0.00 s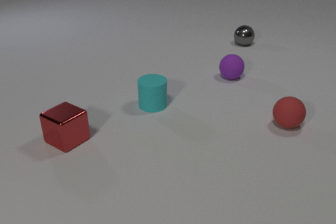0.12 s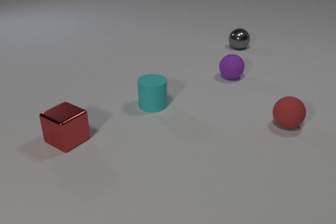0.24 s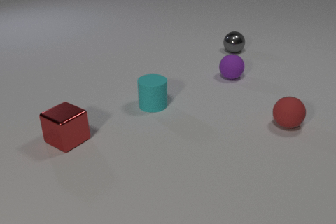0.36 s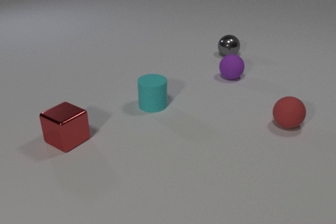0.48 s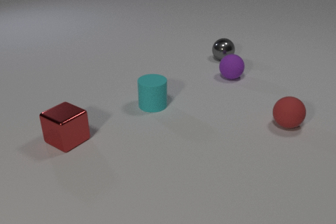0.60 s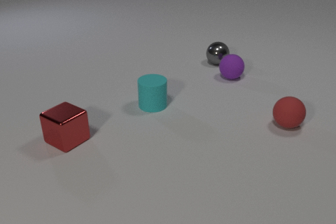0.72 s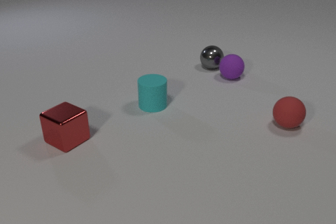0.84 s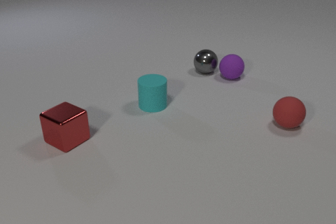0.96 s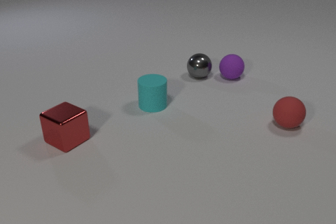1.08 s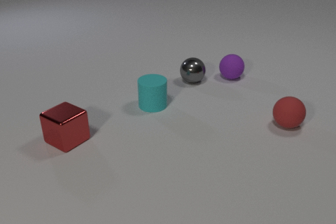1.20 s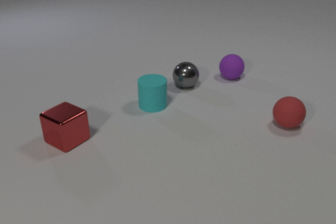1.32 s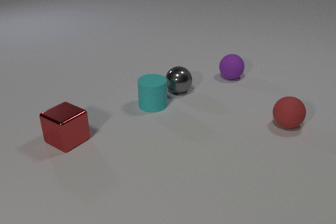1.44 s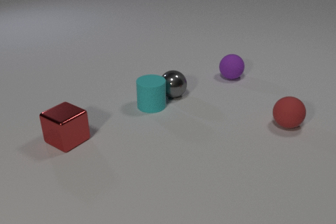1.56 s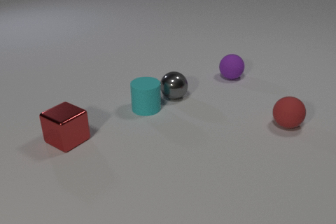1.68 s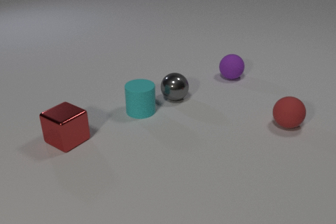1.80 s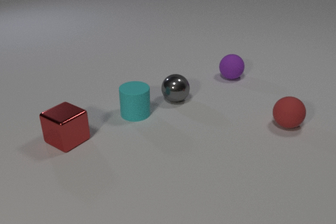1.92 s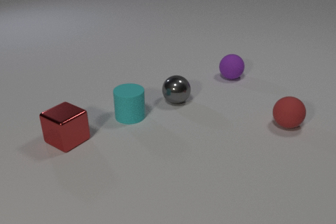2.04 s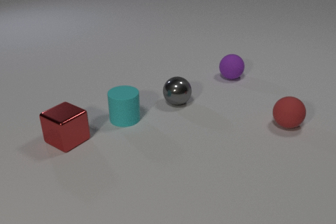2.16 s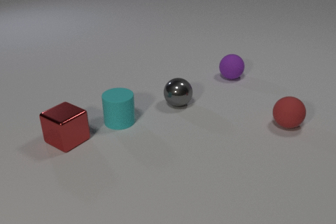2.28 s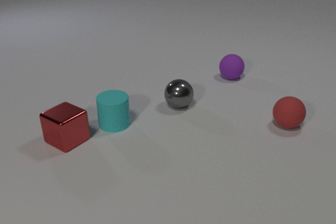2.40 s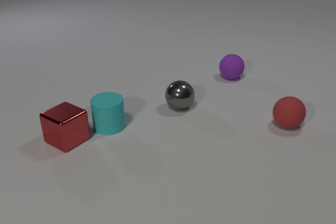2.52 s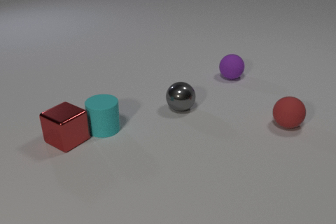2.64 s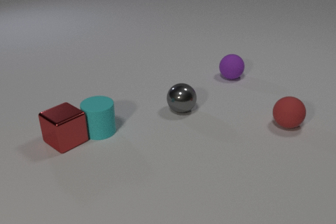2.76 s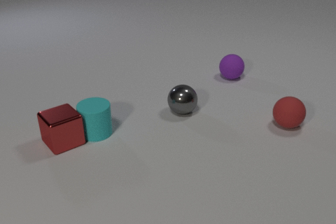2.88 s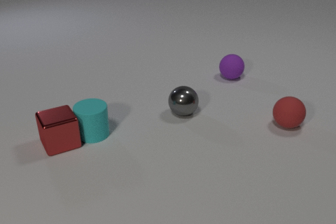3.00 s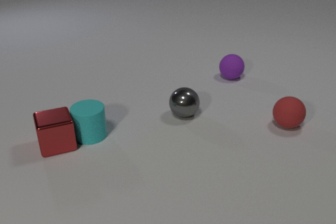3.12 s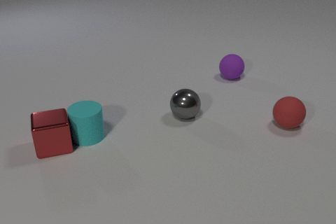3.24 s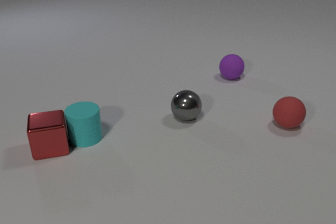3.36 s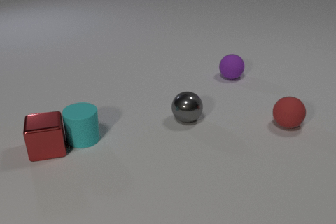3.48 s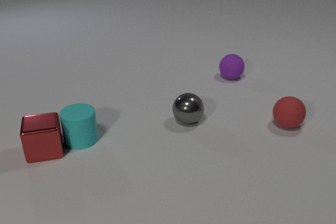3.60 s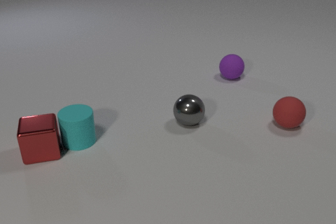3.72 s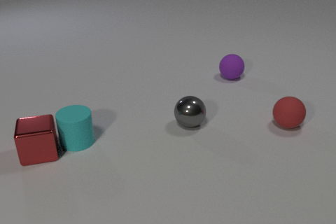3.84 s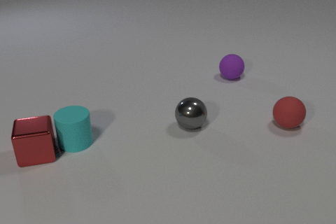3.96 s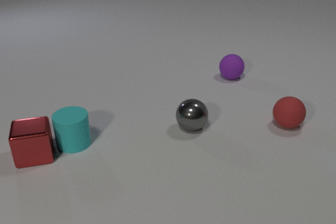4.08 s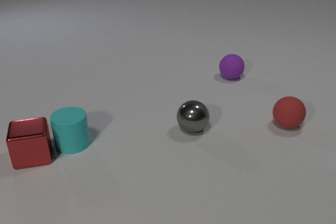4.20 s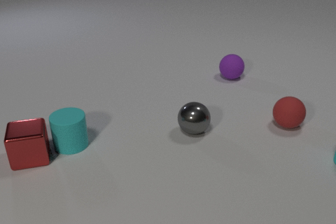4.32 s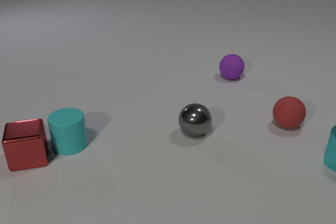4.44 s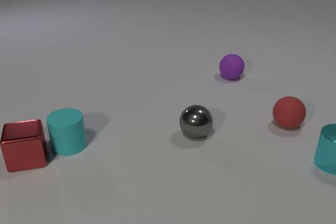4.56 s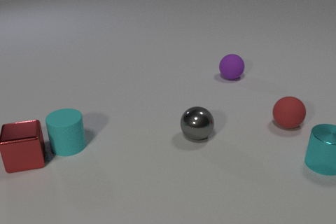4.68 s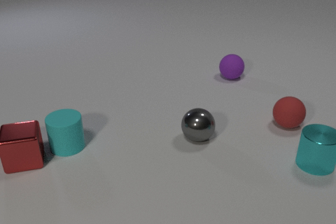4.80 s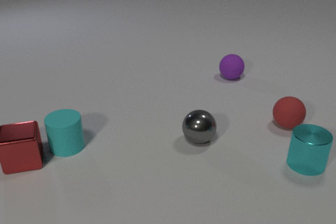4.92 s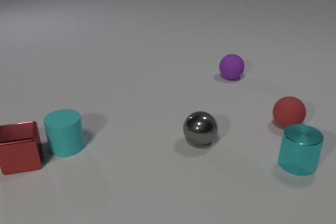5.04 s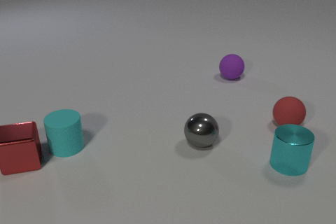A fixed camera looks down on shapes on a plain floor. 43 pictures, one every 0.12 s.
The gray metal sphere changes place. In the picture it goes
toward the camera.
0.00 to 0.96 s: The gray metal sphere rolls toward the camera and to the left.
0.96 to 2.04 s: The gray metal sphere rolls toward the camera. The cyan rubber cylinder slides to the left and toward the camera. The gray metal sphere and the cyan rubber cylinder collide.
2.04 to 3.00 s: The gray metal sphere rolls toward the camera. The cyan rubber cylinder slides to the left and toward the camera. The red metal cube slides to the left, spins so that its near face slides to the left, clockwise seen from above. The cyan rubber cylinder and the red metal cube collide.
3.00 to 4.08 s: The gray metal sphere rolls toward the camera. The cyan rubber cylinder slides to the left and toward the camera. The red metal cube slides to the left and toward the camera.
4.08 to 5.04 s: The gray metal sphere rolls toward the camera. The cyan metal cylinder comes in at the right edge, slides to the left and toward the camera. The red metal cube slides to the left.
What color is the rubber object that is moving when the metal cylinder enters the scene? cyan.
Are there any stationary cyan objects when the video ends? yes.
How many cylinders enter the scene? 1.
